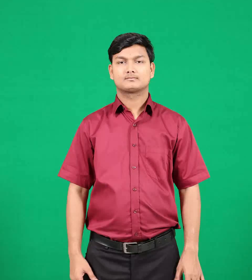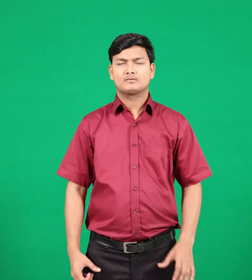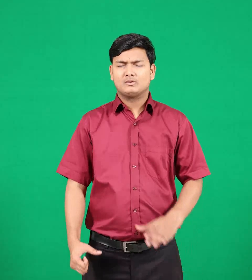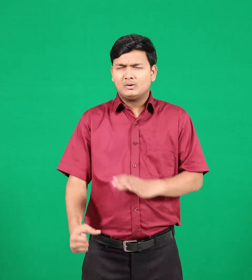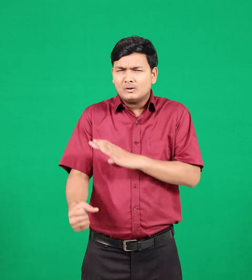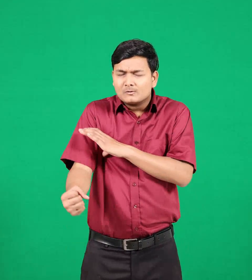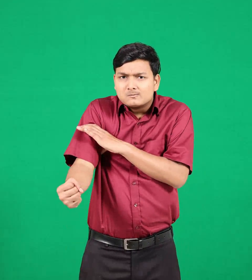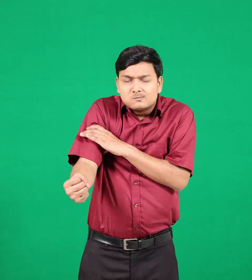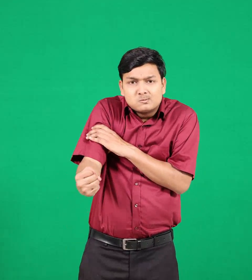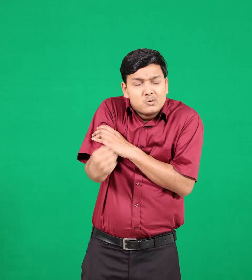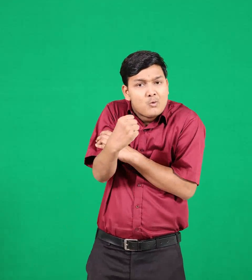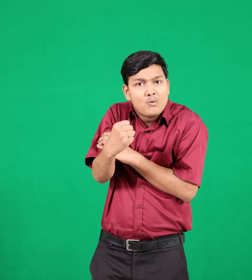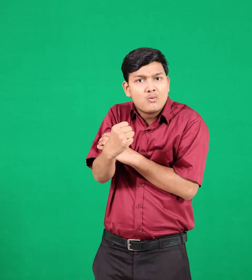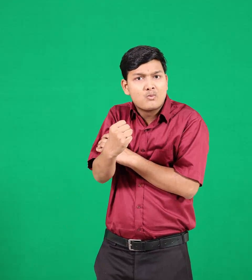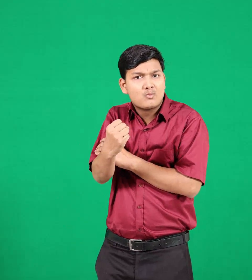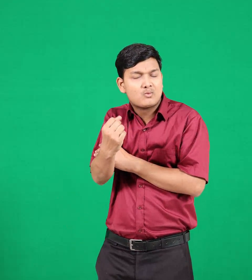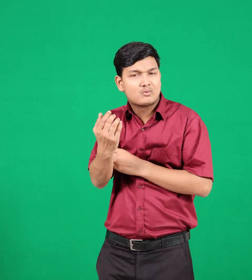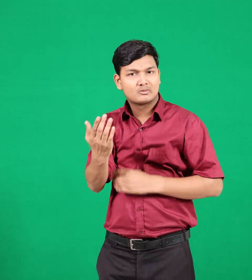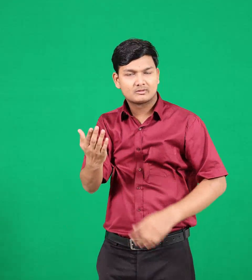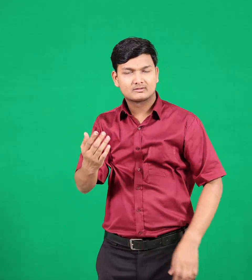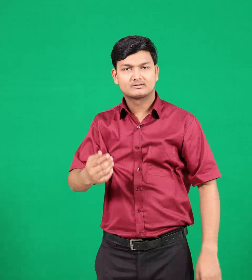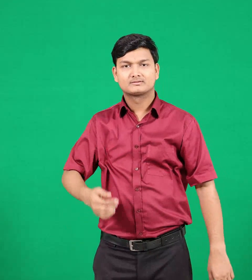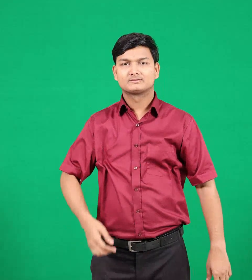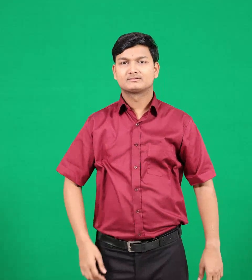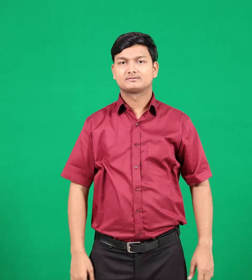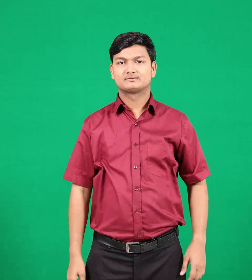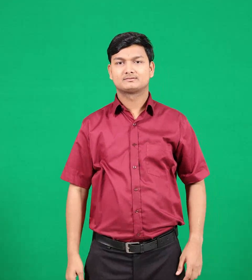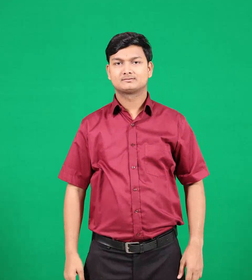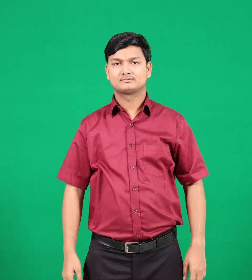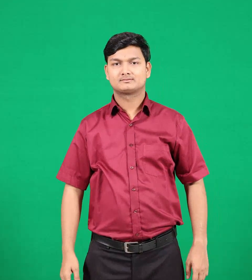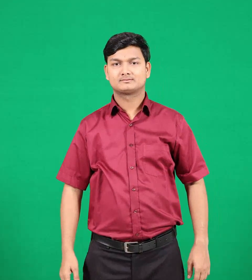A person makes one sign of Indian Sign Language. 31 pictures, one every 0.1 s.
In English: powerful
